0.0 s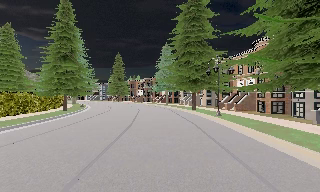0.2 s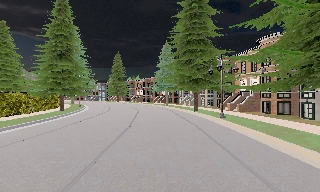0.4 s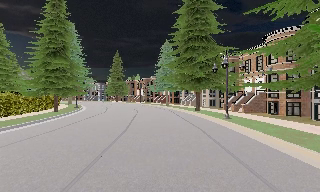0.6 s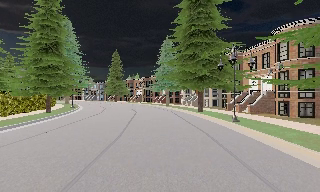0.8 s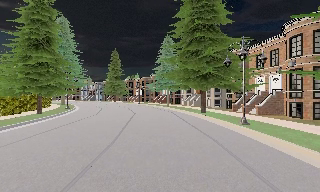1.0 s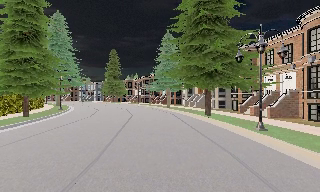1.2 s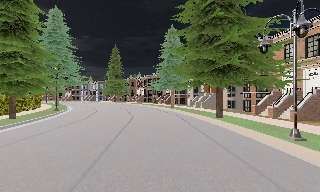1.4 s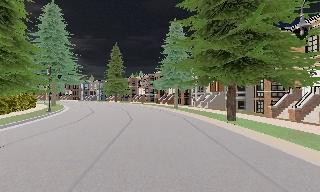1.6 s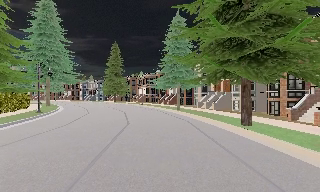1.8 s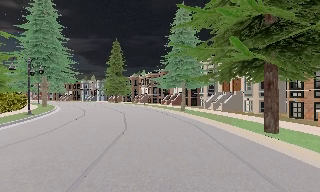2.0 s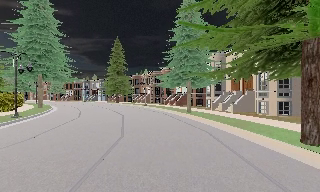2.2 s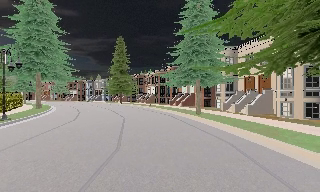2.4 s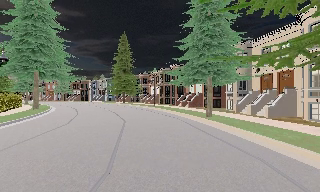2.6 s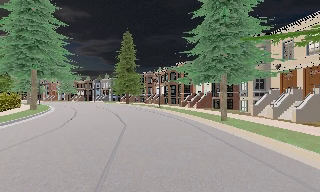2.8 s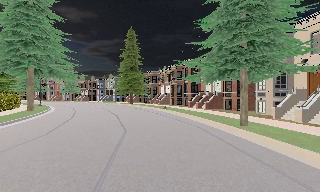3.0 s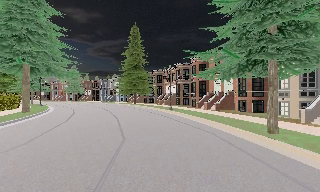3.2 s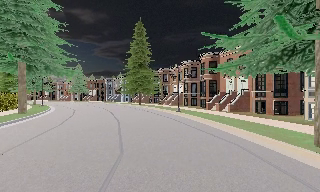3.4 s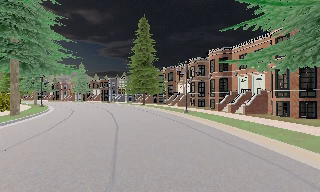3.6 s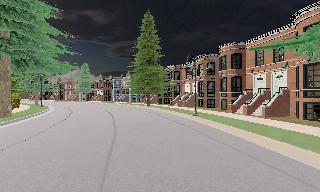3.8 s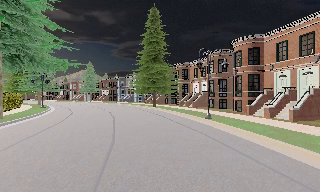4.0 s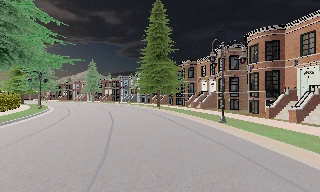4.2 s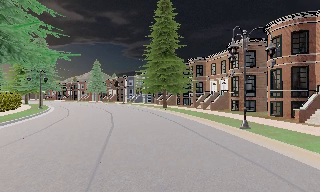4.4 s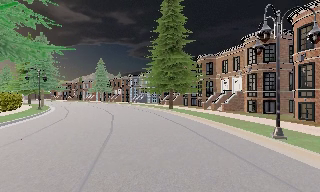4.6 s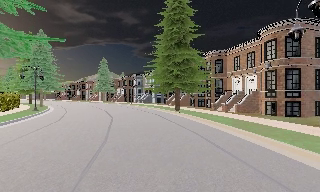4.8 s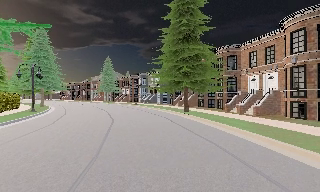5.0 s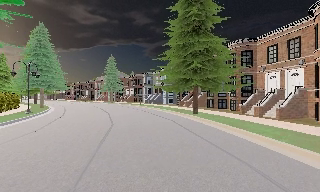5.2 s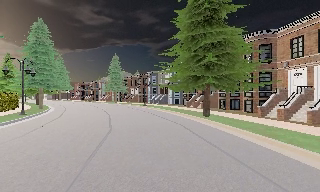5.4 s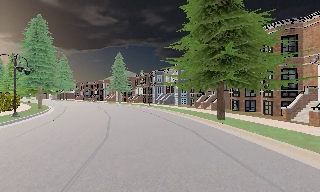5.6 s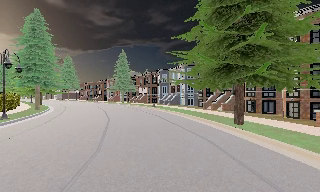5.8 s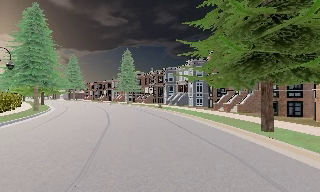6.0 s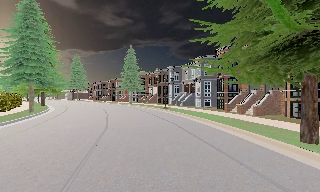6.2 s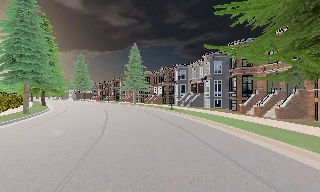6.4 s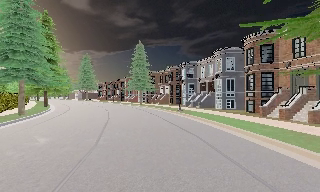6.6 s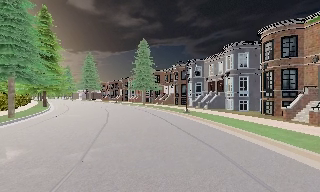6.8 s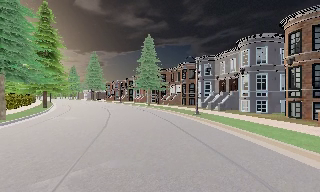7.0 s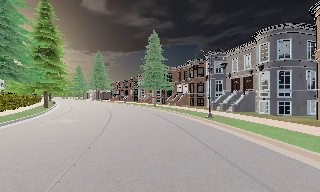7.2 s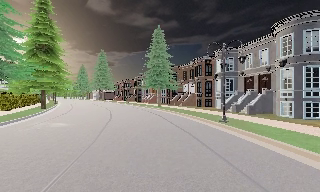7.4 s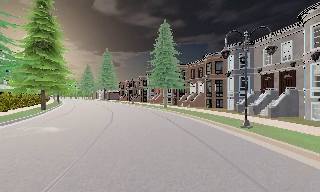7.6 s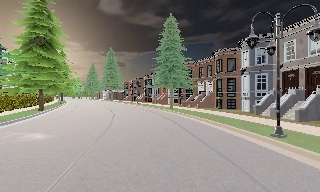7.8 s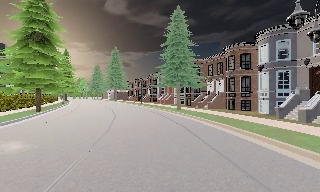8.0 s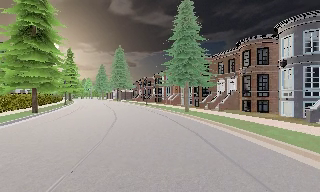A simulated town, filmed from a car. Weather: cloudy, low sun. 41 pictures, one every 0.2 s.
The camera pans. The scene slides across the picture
to the right.
The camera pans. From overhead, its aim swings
counterclockwise.
0.0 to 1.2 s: The camera travels forward, about 7 m, so what stands in front looms larger. It gains speed.
1.2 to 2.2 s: The camera travels forward, about 8 m, so what stands in front looms larger.
2.2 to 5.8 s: The camera pans to its left, which is counterclockwise from overhead, by about 30 degrees. It travels forward, about 30 m.
5.8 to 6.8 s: The camera travels forward, about 8 m, so what stands in front looms larger.
6.8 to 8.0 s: The camera pans to its left, which is counterclockwise from overhead, by about 10 degrees. It travels forward, about 10 m, so what stands in front looms larger.
The film runs forward here.
